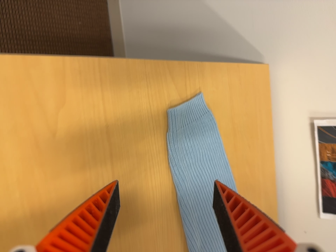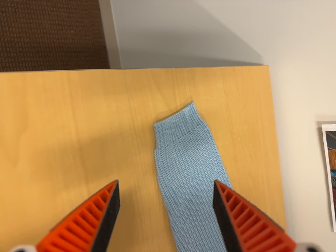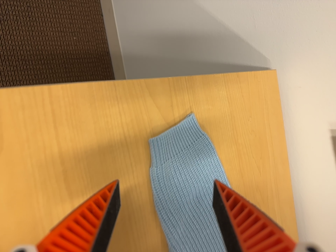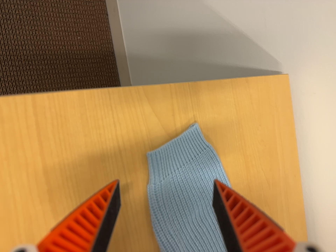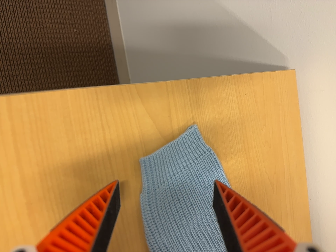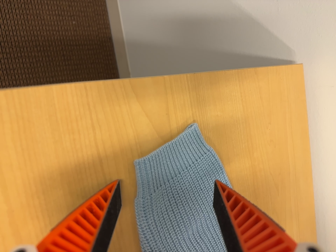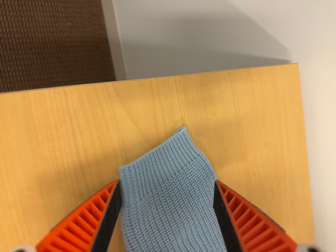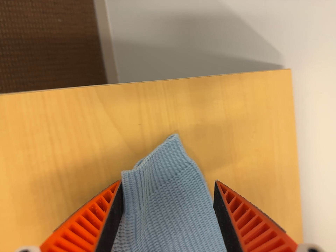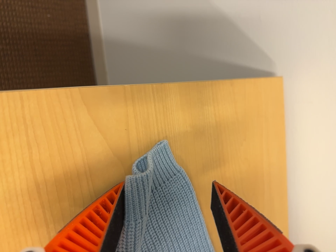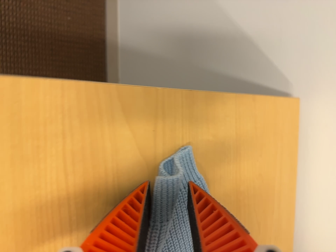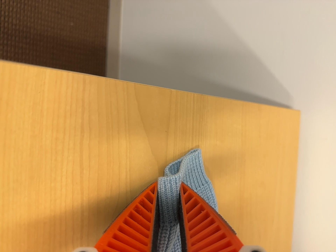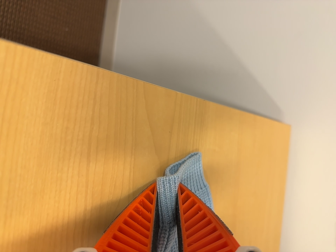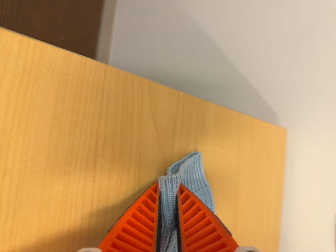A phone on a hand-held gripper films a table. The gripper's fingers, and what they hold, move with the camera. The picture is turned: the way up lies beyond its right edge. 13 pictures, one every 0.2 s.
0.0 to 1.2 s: The camera travels forward, to its right and toward the top of its view, about 18 cm, so what stands in front looms larger.
1.2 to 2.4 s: The camera pans to its right by about 10 degrees. It travels to its left, about 7 cm. Its aim tips toward the top of its view by about 10 degrees, and the scene shifts downward. It rolls about its line of sight by about 15 degrees, and the scene rotates clockwise.
The film runs forward here.
